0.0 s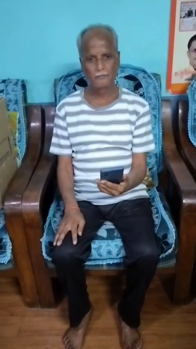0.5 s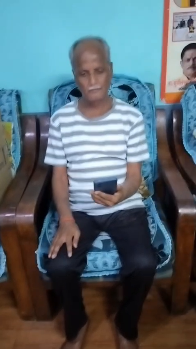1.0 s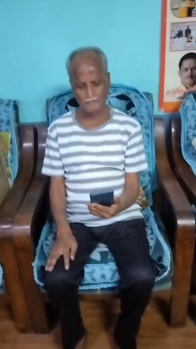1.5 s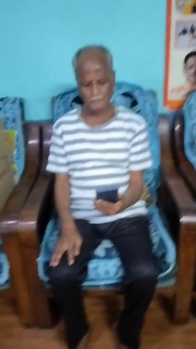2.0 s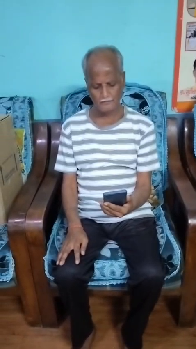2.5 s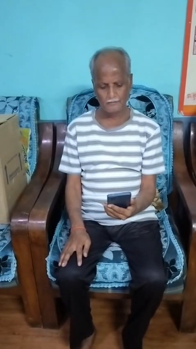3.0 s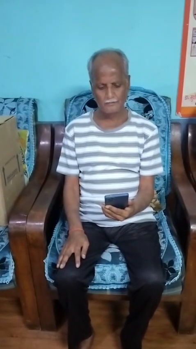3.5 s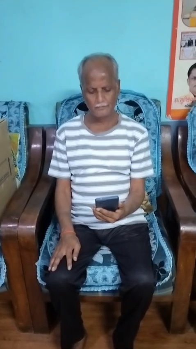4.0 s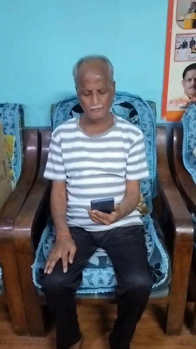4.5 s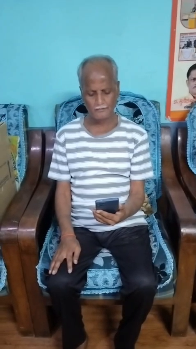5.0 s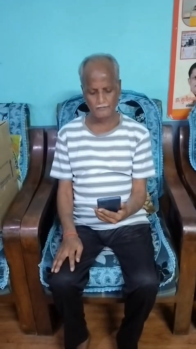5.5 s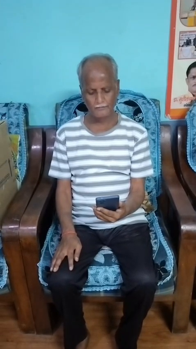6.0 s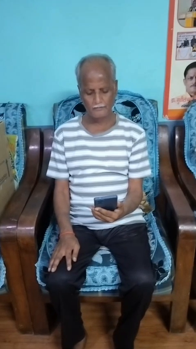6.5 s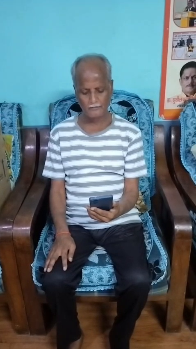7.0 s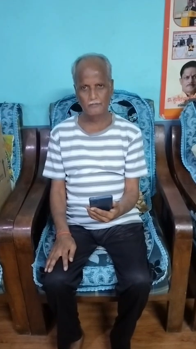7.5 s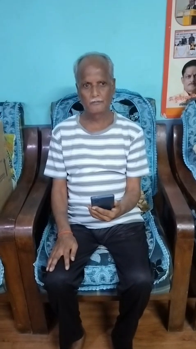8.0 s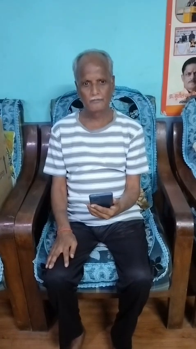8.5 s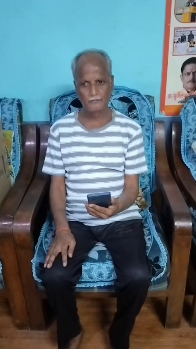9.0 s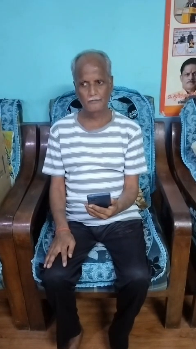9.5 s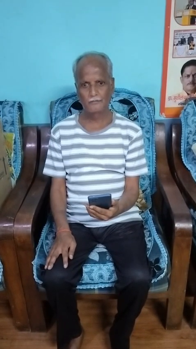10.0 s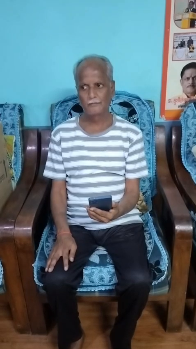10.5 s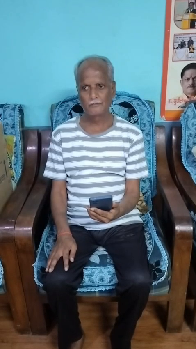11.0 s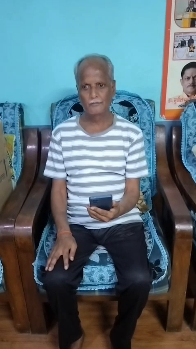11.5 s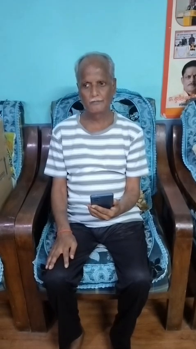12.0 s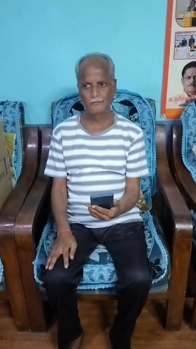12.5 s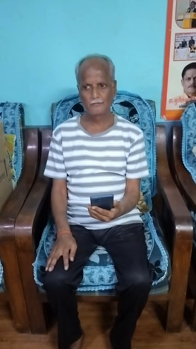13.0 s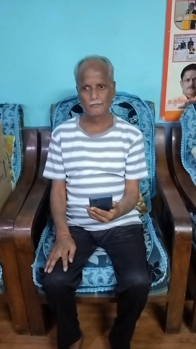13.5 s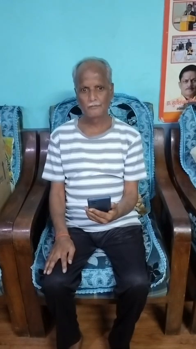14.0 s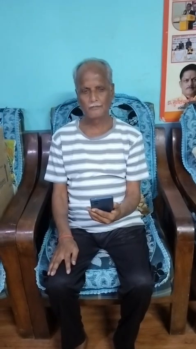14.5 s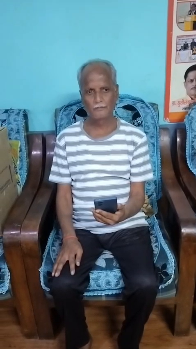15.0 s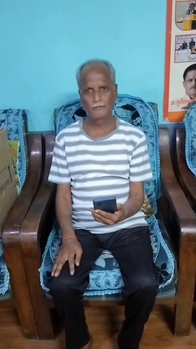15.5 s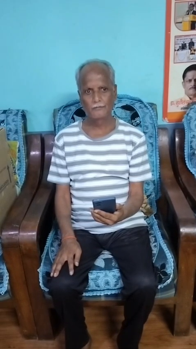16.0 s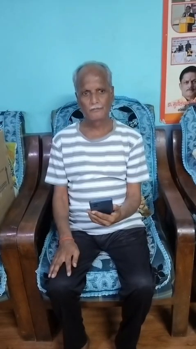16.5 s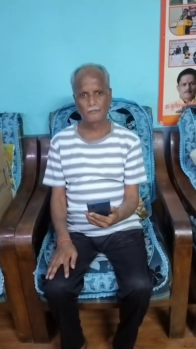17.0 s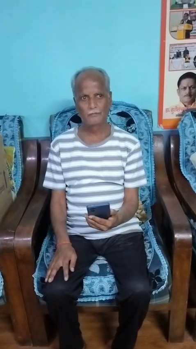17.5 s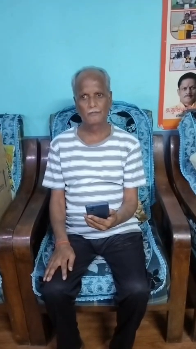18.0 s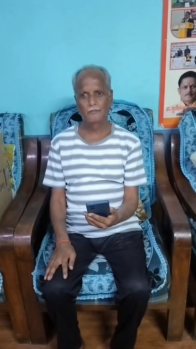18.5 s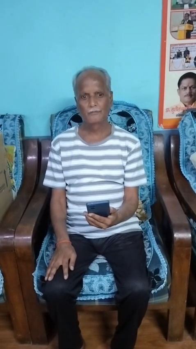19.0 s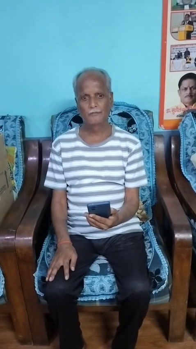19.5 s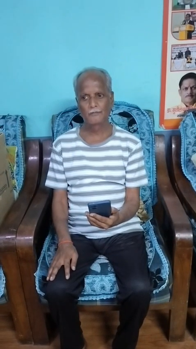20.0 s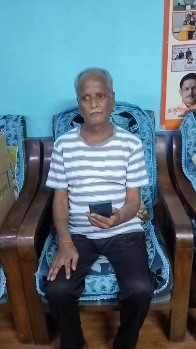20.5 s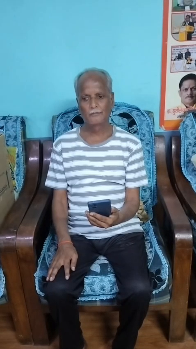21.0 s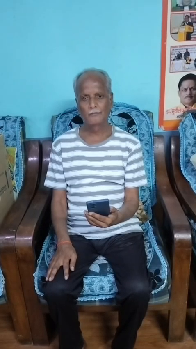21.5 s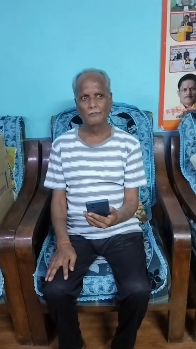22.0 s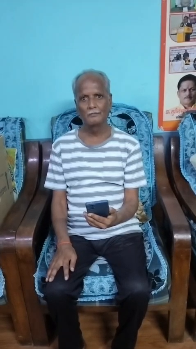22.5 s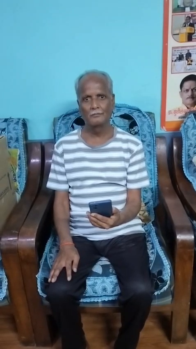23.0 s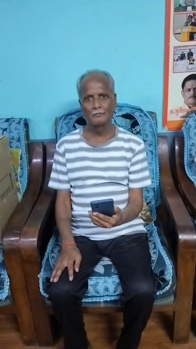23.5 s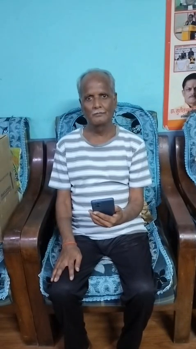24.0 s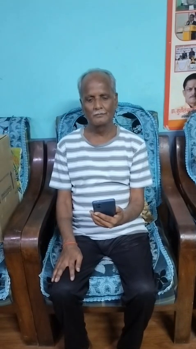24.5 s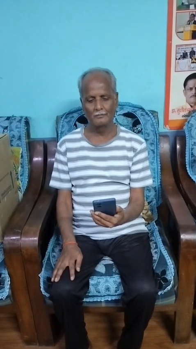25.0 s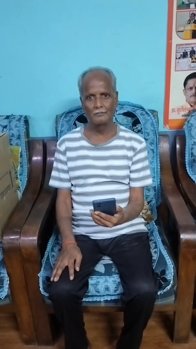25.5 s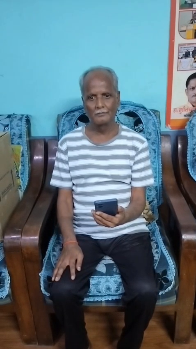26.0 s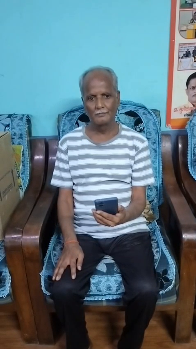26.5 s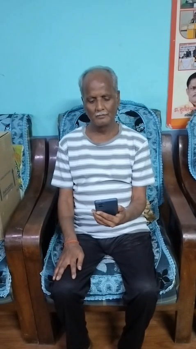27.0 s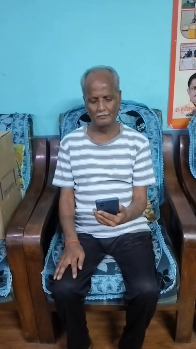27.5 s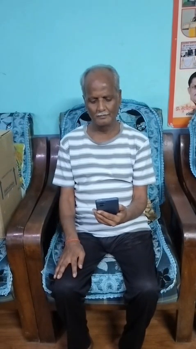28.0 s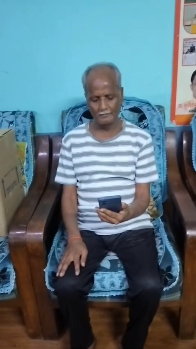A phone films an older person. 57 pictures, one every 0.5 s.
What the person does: Sitting.
